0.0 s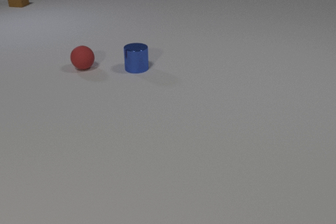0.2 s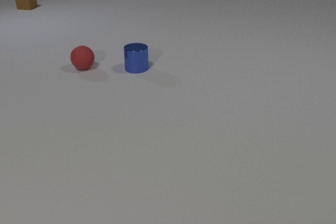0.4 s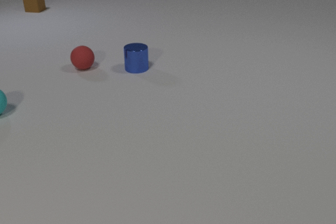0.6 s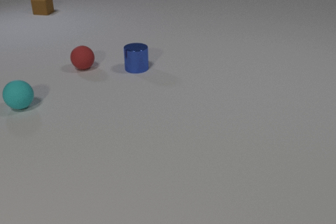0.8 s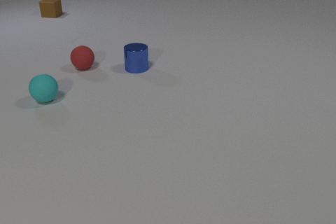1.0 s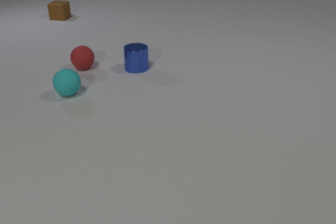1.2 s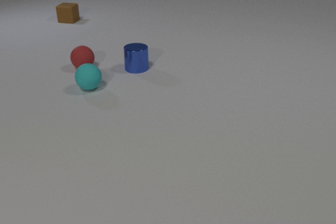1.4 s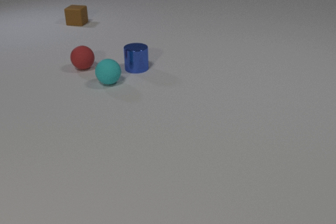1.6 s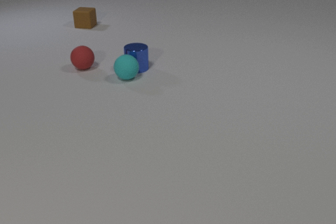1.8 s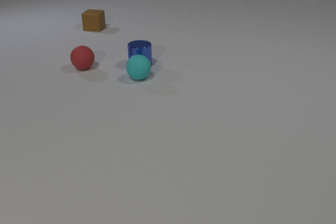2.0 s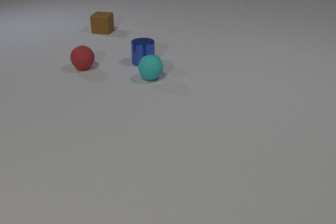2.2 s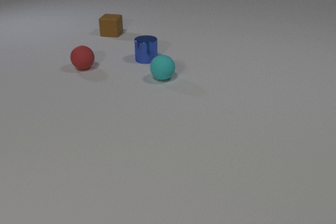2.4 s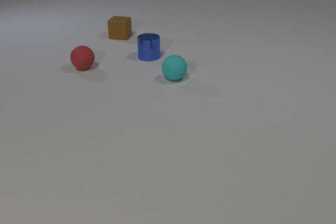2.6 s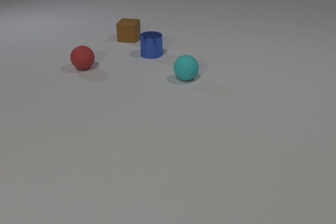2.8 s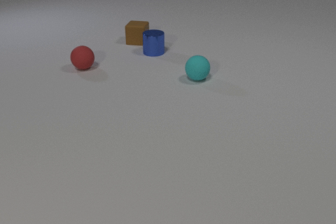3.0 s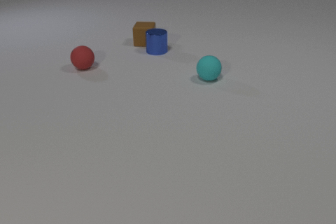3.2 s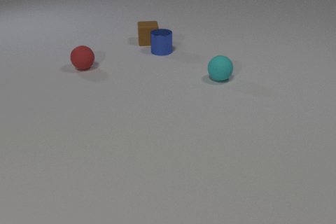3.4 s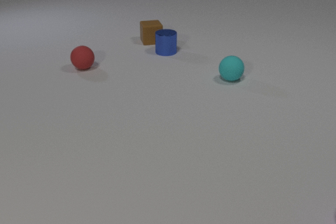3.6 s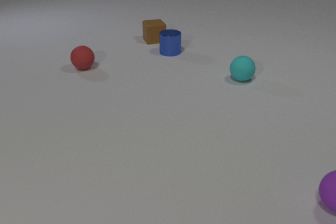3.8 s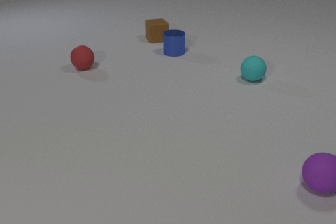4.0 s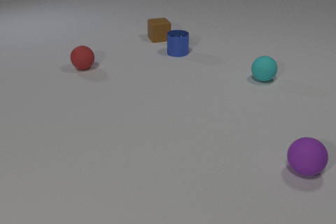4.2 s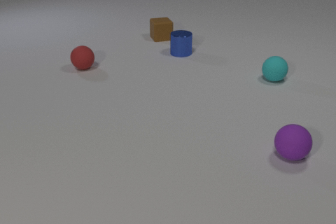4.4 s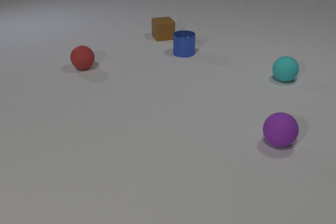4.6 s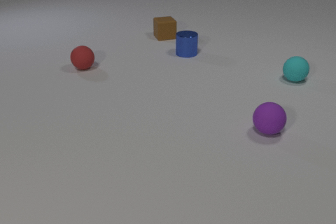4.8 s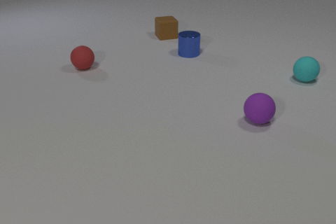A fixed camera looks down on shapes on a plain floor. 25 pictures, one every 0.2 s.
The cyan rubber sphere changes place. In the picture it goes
to the right.
0.0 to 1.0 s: The cyan rubber sphere comes in at the left edge, rolls to the right. The brown rubber cube slides toward the camera and to the right.
1.0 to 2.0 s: The cyan rubber sphere rolls to the right. The blue metal cylinder slides away from the camera and to the right. The brown rubber cube slides toward the camera and to the right. The cyan rubber sphere and the blue metal cylinder collide.
2.0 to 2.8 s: The cyan rubber sphere rolls to the right. The blue metal cylinder slides away from the camera and to the right. The brown rubber cube slides toward the camera and to the right.
2.8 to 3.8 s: The cyan rubber sphere rolls to the right. The blue metal cylinder slides to the right. The brown rubber cube slides to the right, spins counterclockwise seen from above by about 30 degrees, its near face sliding to the right. The purple rubber sphere comes in at the right edge, rolls away from the camera and to the left. The blue metal cylinder and the brown rubber cube collide.
3.8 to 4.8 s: The cyan rubber sphere rolls to the right. The blue metal cylinder slides to the right. The brown rubber cube slides to the right and away from the camera. The purple rubber sphere rolls away from the camera and to the left.
Are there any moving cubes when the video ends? yes.
Are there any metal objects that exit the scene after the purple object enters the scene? no.
What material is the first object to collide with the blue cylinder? rubber.
